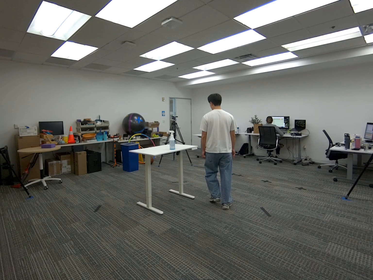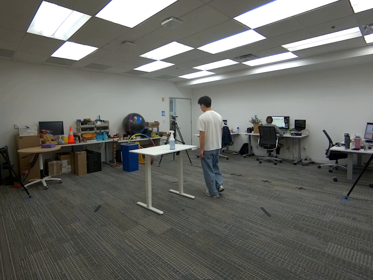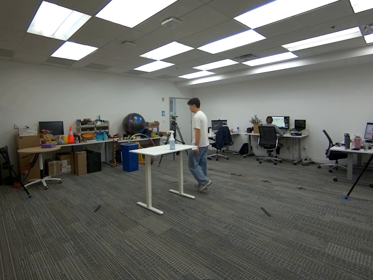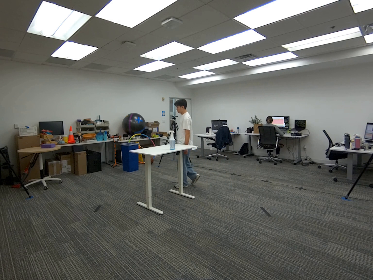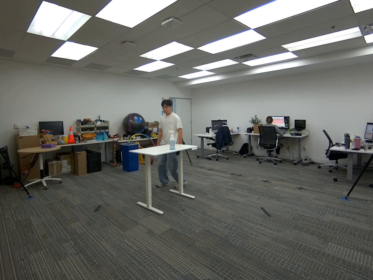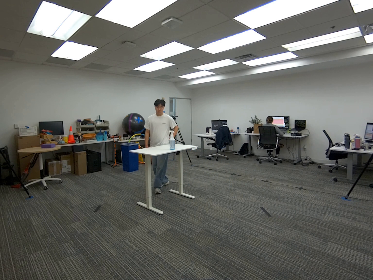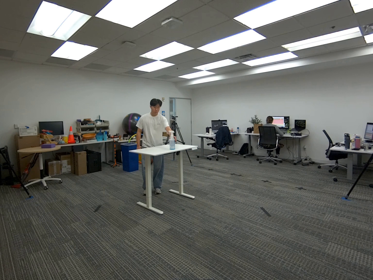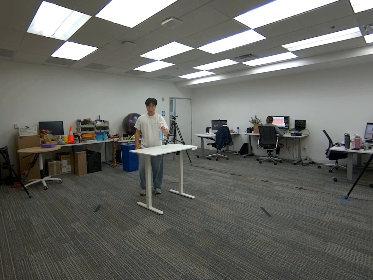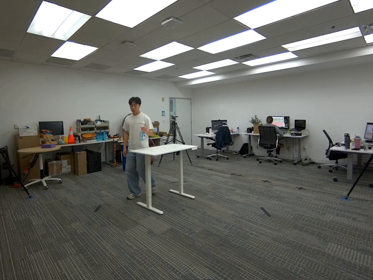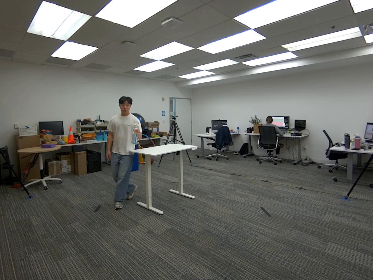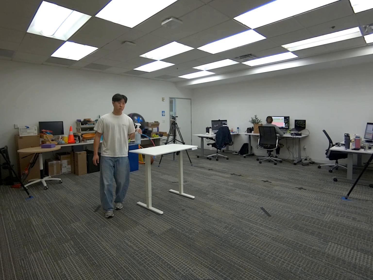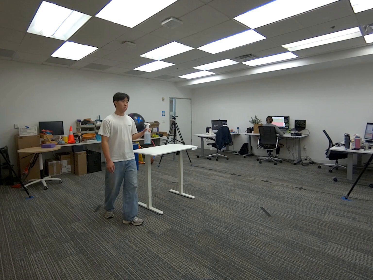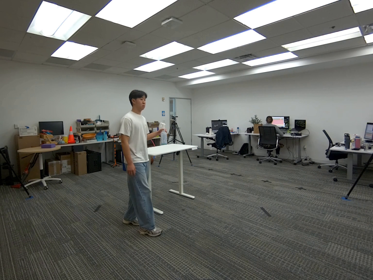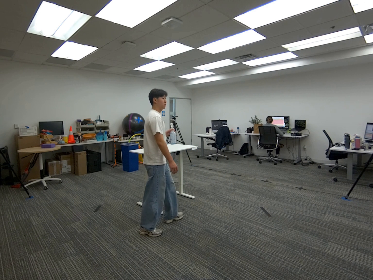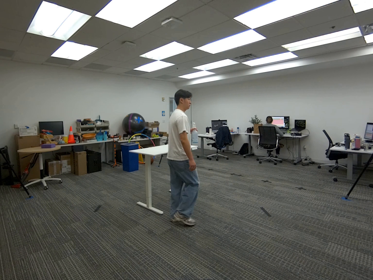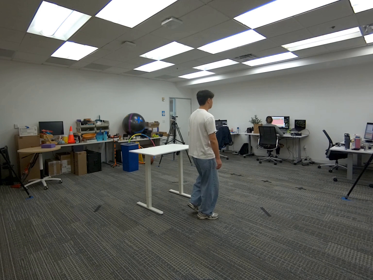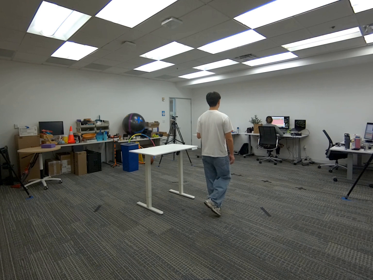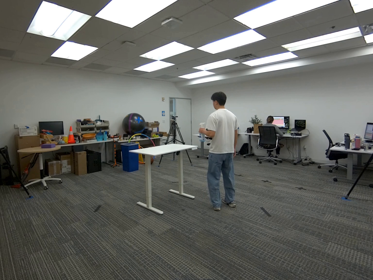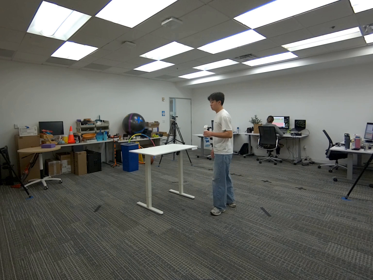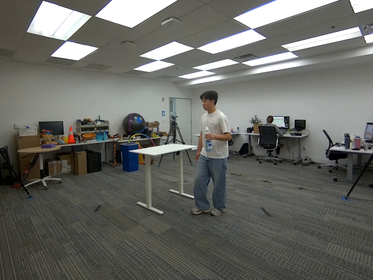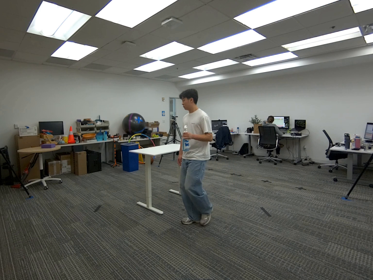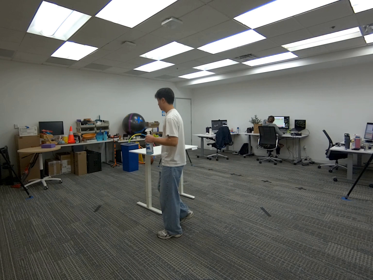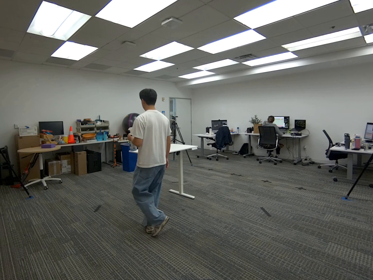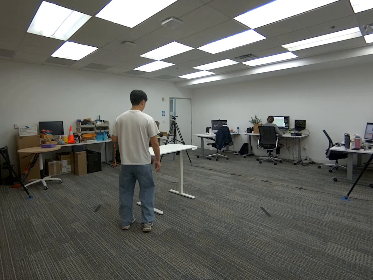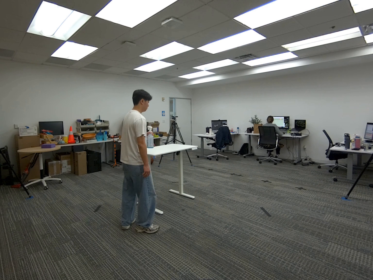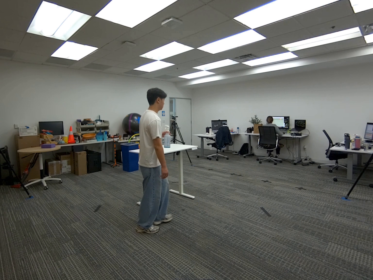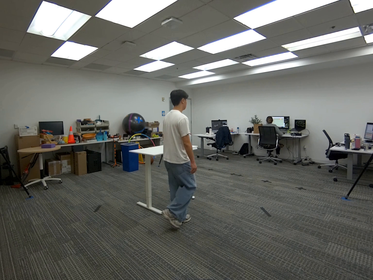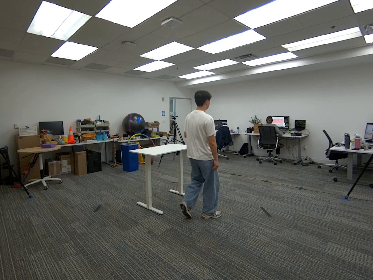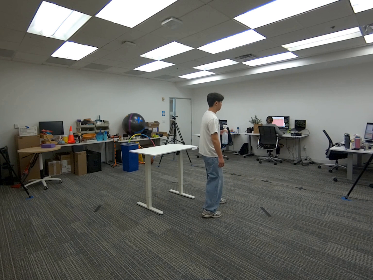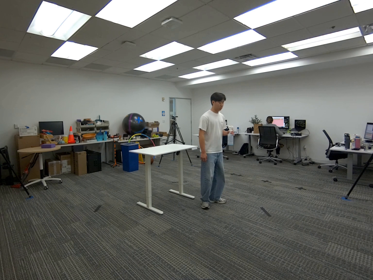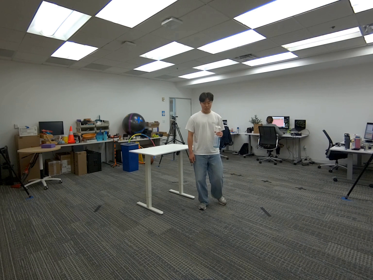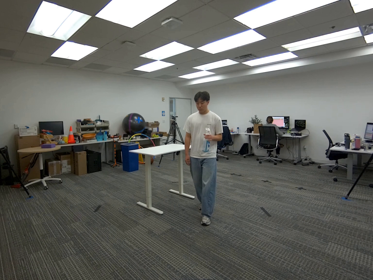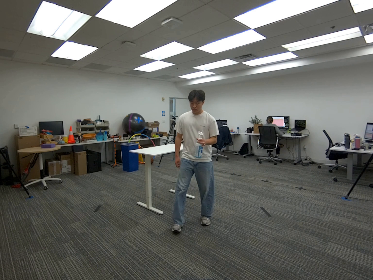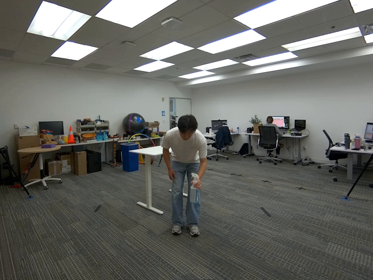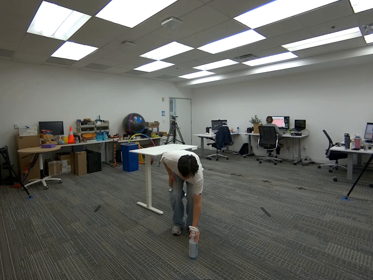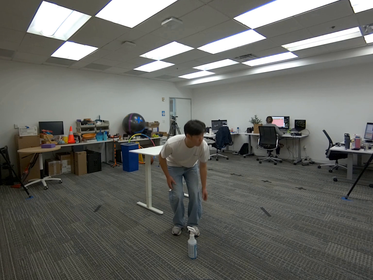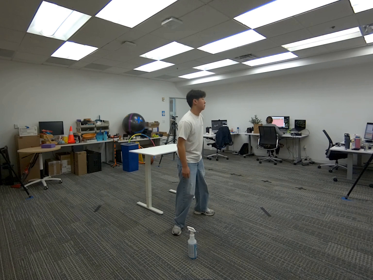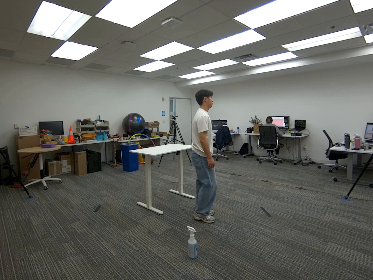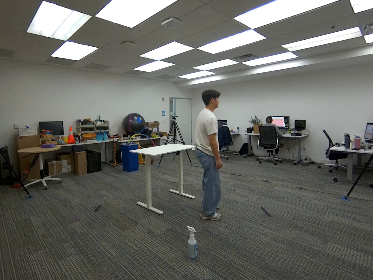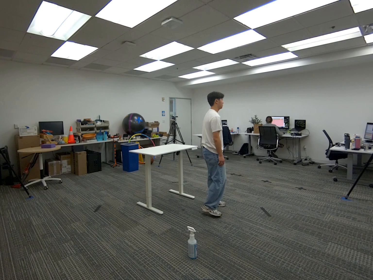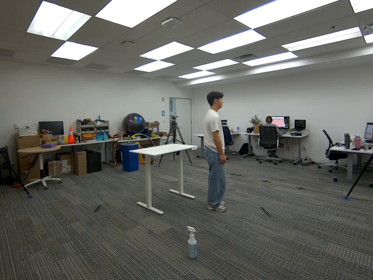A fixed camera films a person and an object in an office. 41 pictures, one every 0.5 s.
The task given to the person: Walk to the spray bottle on the white desk, pick up the spray bottle with your left hand and place it on the ground.
